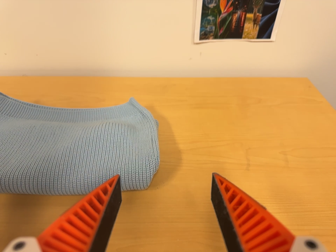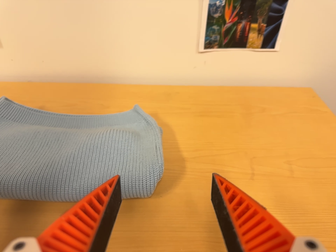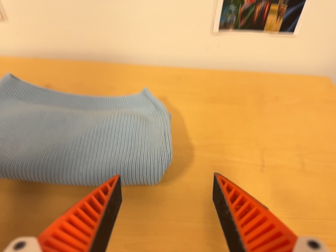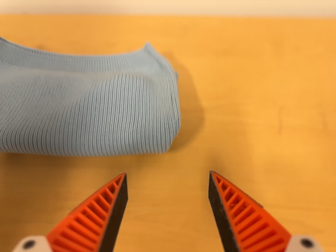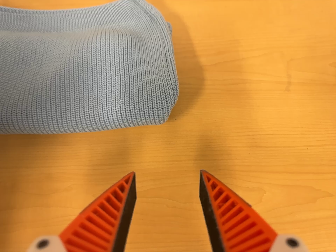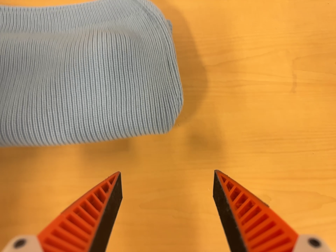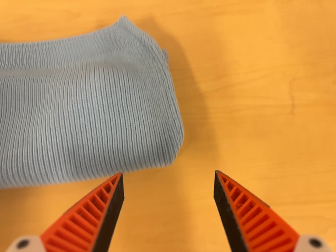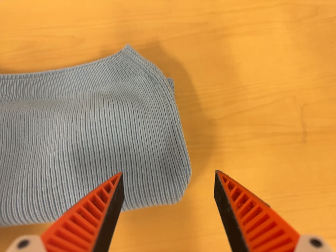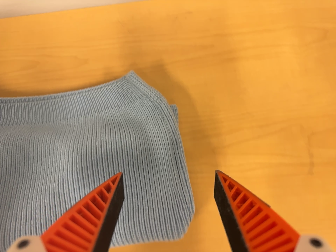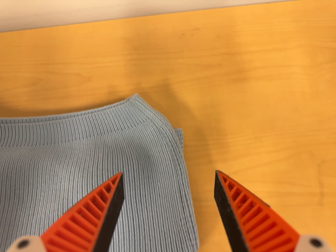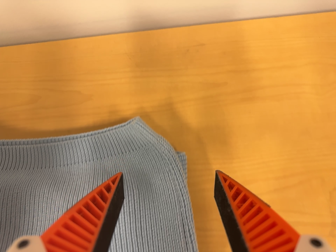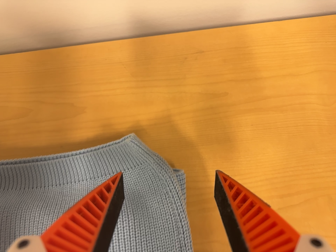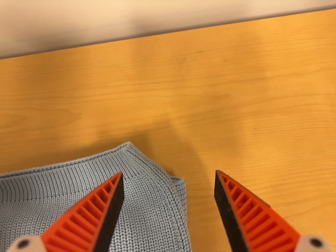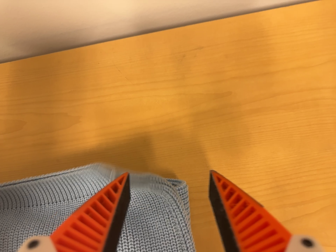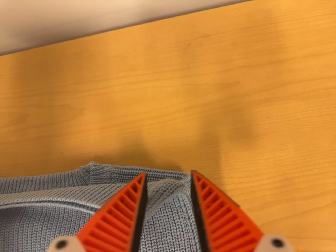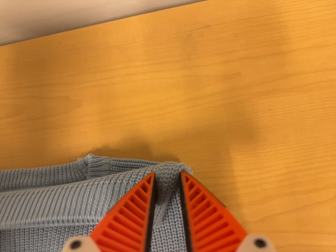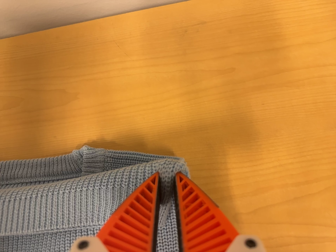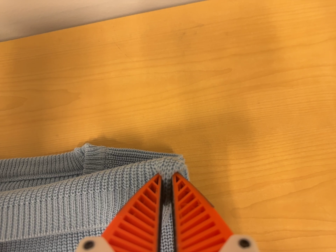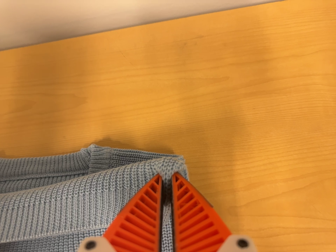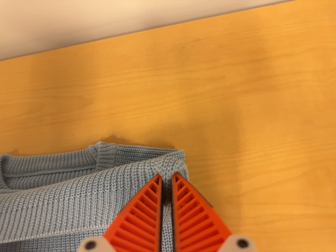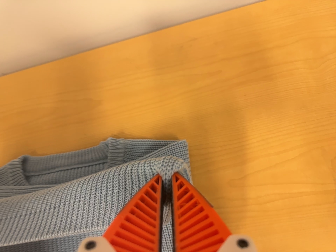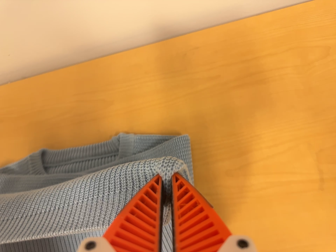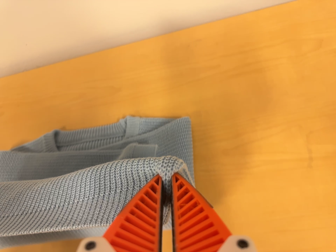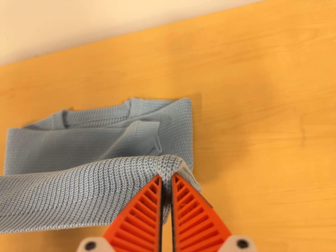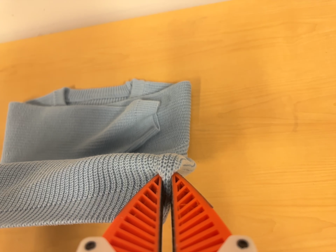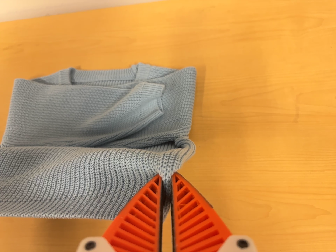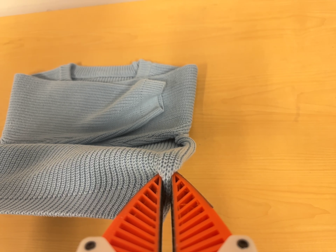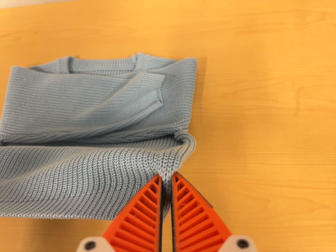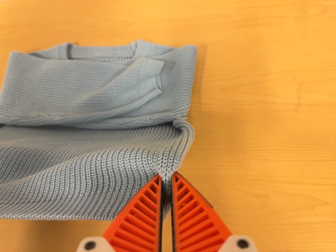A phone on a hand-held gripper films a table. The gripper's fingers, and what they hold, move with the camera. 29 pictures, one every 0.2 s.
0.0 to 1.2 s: The camera travels toward the top of its view and forward, about 16 cm. Its aim tips toward the bottom of its view by about 30 degrees.
1.2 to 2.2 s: The camera travels toward the top of its view, about 18 cm, so close, fixed things drift downward.
2.2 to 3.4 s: The camera shifts only a little, or ends up much as it began.
3.4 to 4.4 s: The camera travels backward and toward the bottom of its view, about 18 cm, so what stands in front gets smaller.
4.4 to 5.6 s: The camera travels toward the bottom of its view and backward, about 12 cm, so close, fixed things drift upward. It rolls about its line of sight by about 10 degrees, and the scene rotates clockwise.
The film runs backward here.
